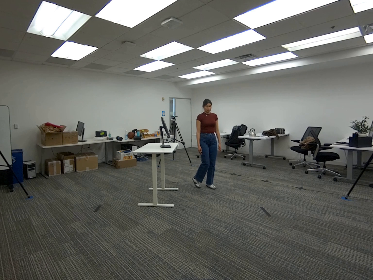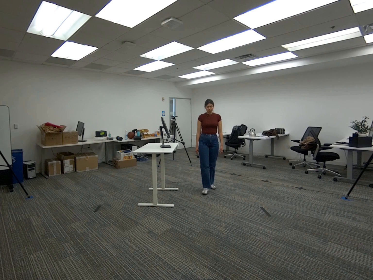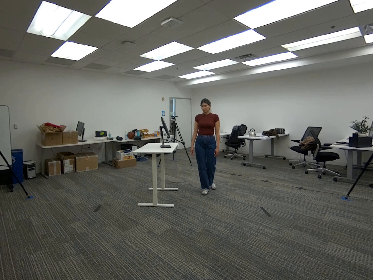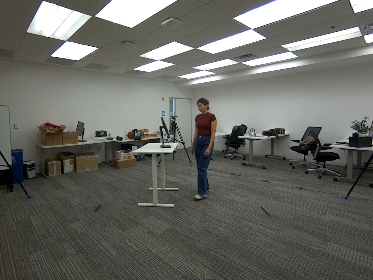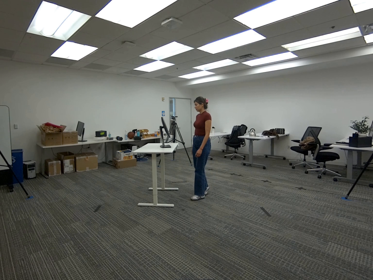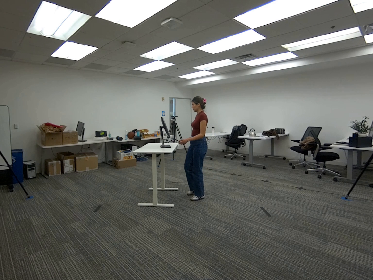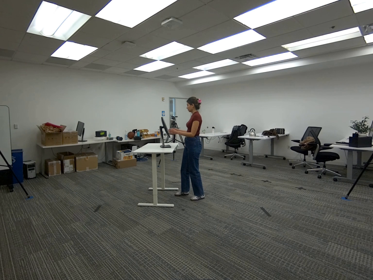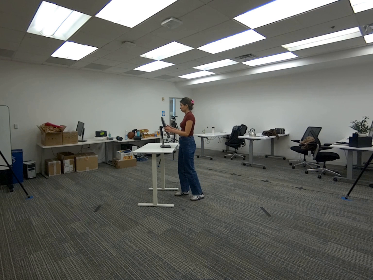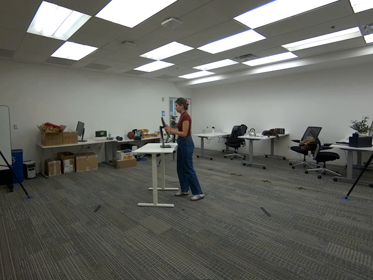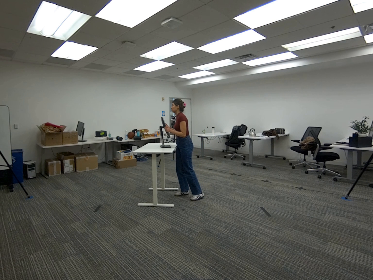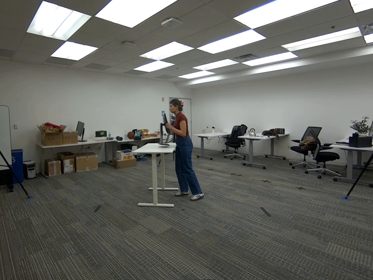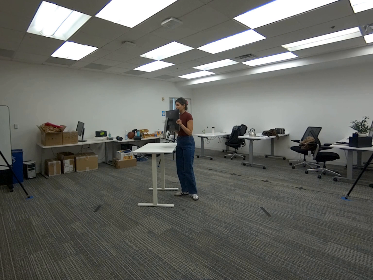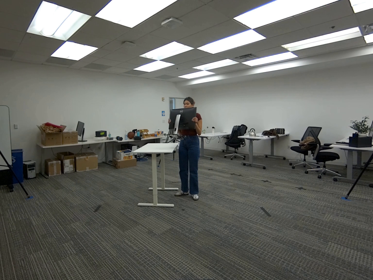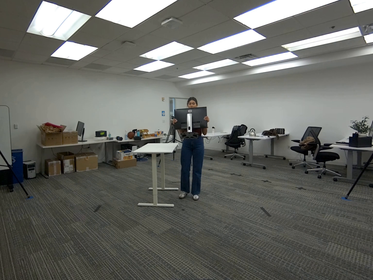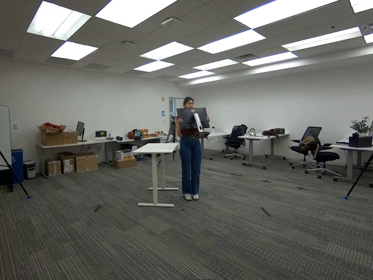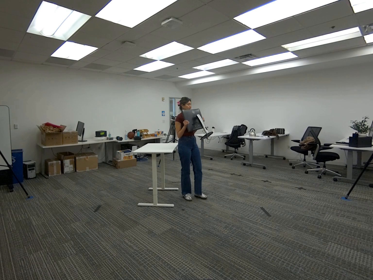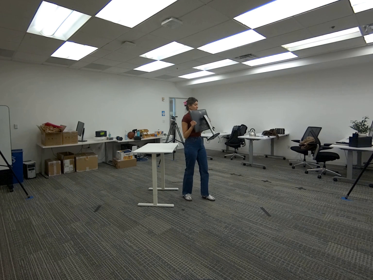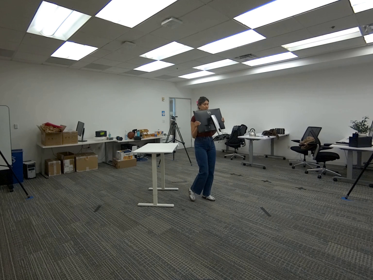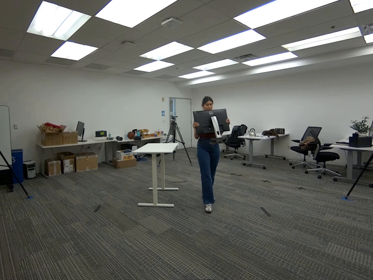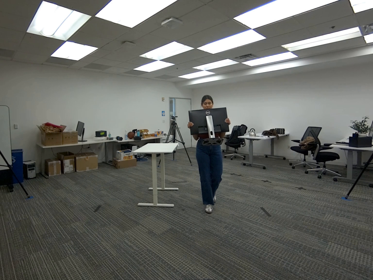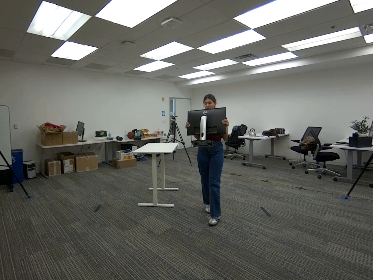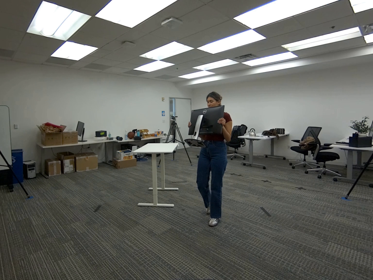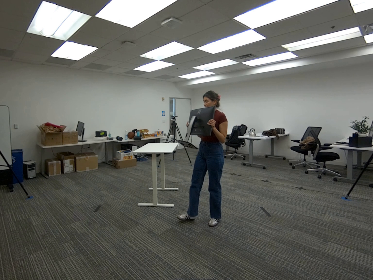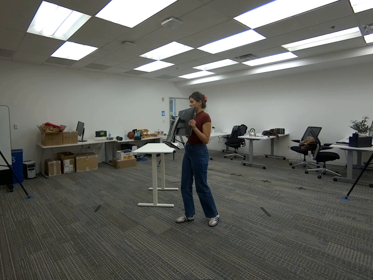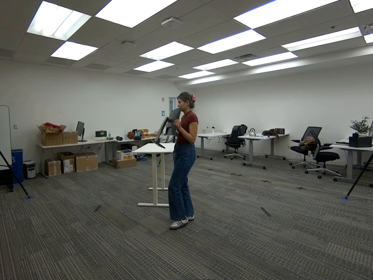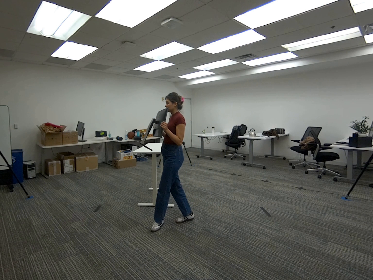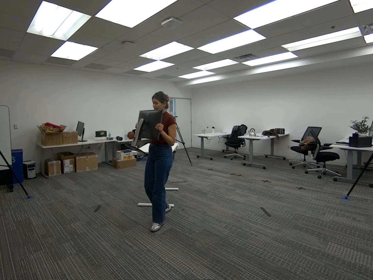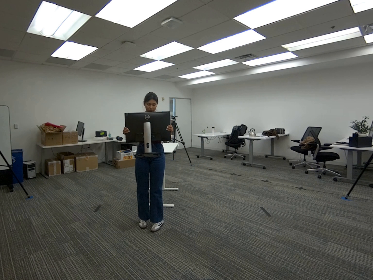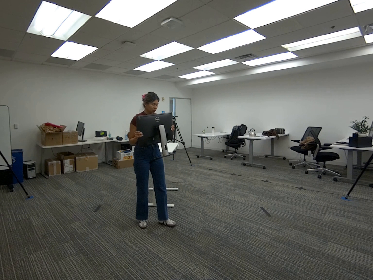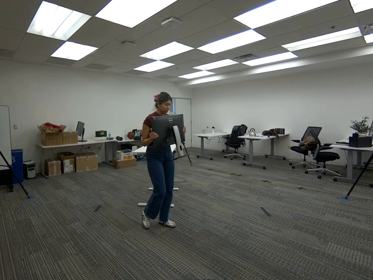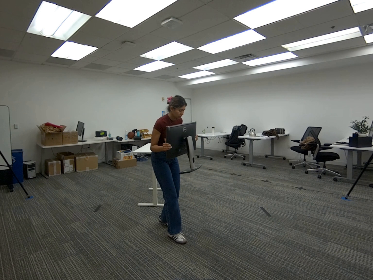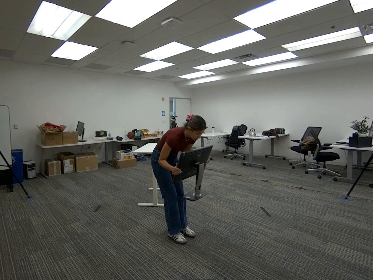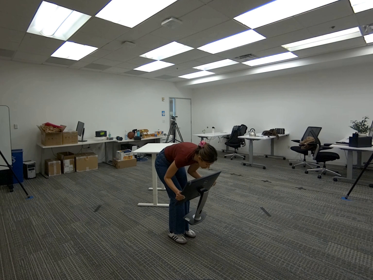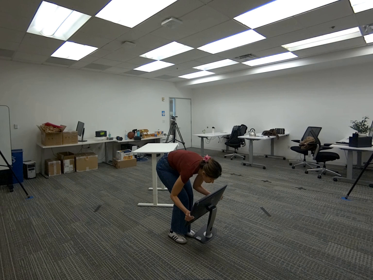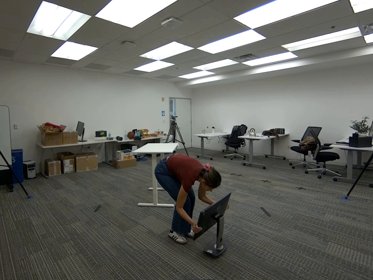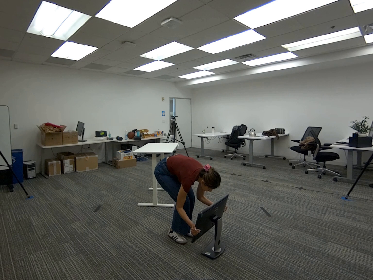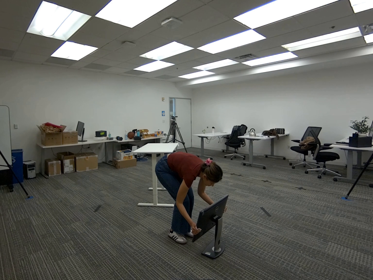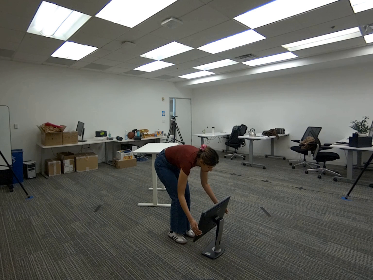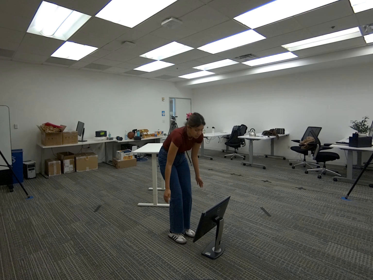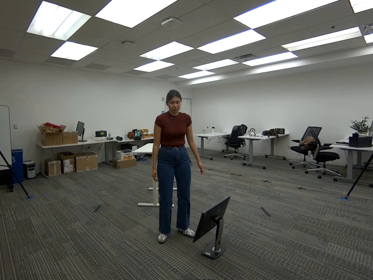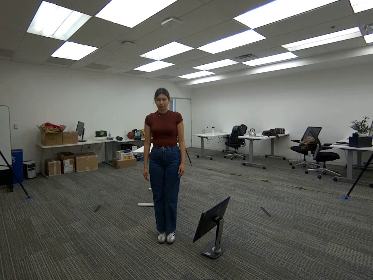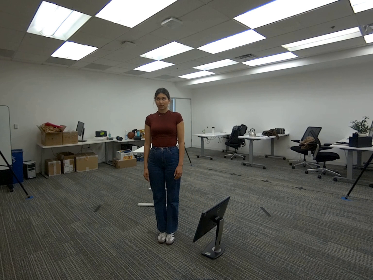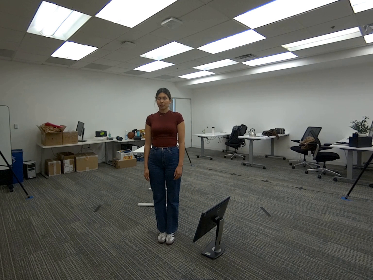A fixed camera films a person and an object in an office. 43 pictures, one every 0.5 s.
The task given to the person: Walk over to the monitor on the white desk and pick up from the edges of the screen using both hands. Place the monitor on the ground.
